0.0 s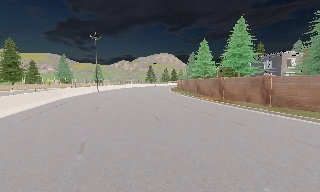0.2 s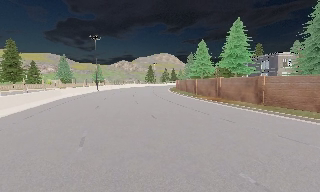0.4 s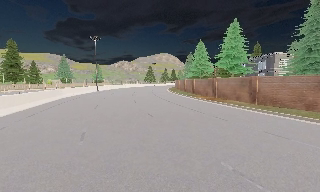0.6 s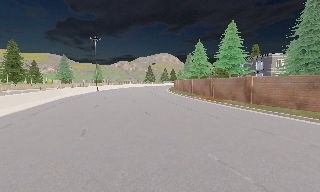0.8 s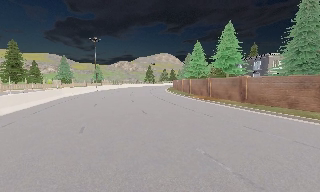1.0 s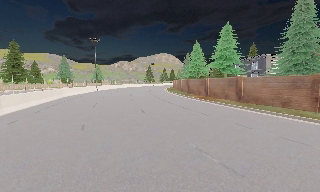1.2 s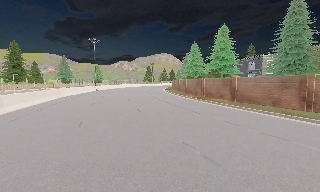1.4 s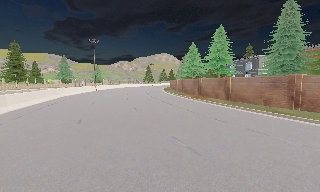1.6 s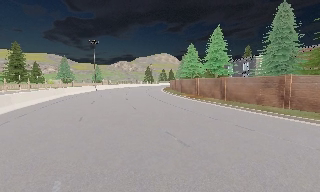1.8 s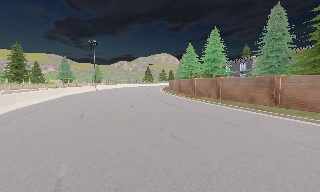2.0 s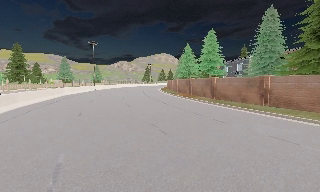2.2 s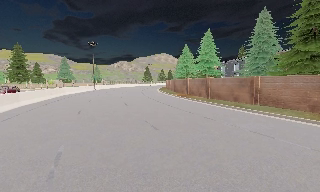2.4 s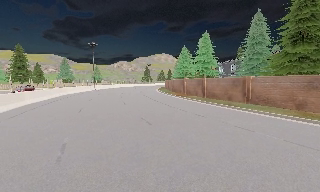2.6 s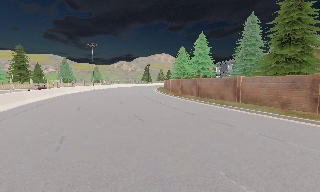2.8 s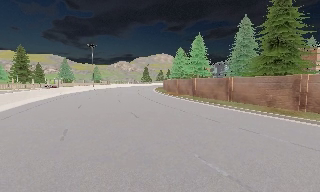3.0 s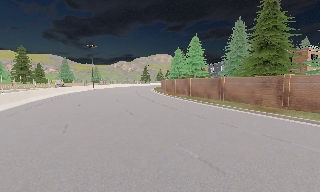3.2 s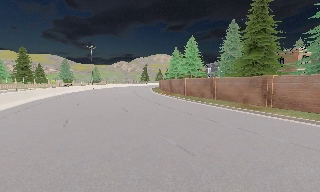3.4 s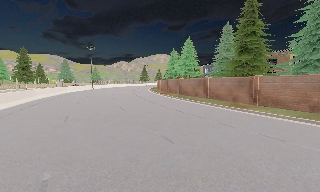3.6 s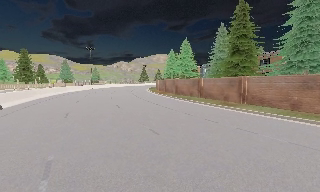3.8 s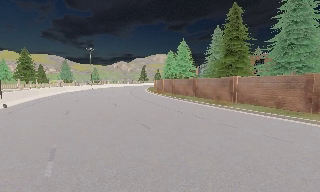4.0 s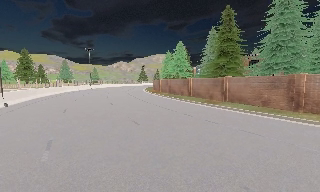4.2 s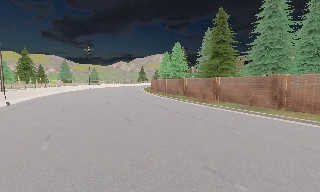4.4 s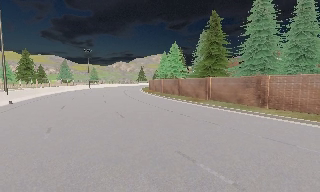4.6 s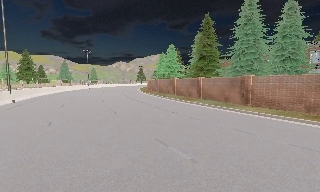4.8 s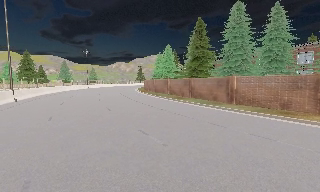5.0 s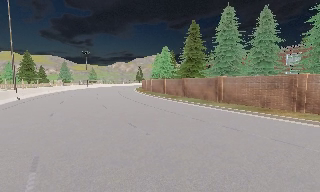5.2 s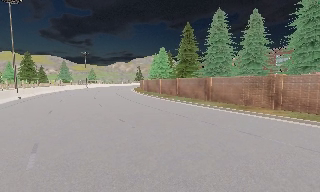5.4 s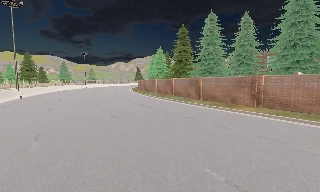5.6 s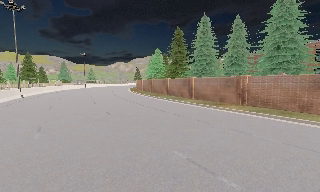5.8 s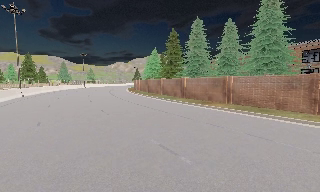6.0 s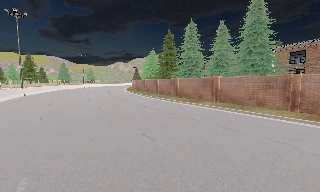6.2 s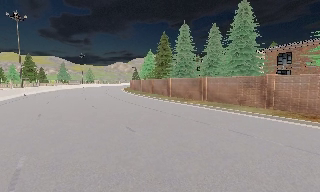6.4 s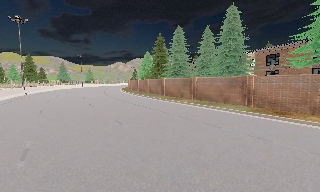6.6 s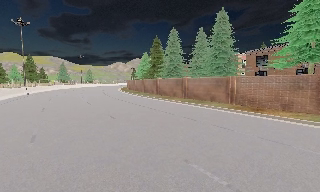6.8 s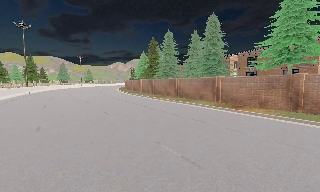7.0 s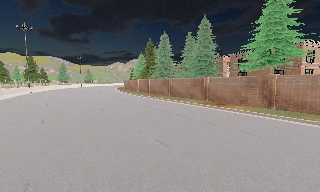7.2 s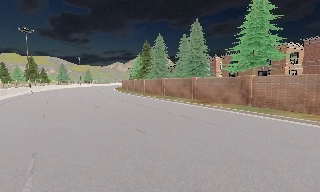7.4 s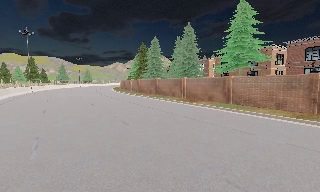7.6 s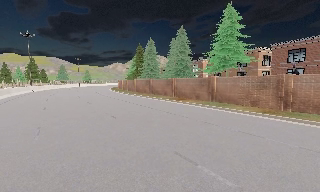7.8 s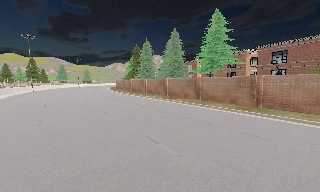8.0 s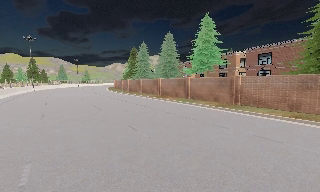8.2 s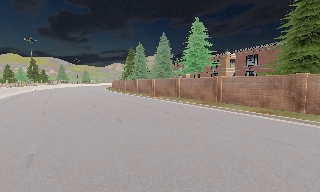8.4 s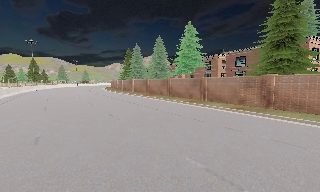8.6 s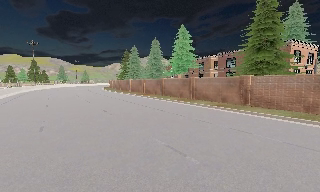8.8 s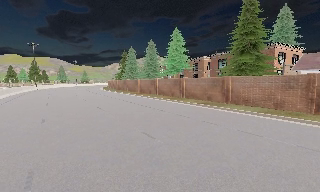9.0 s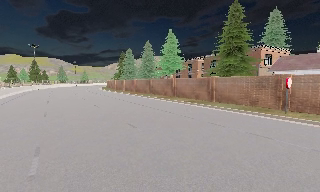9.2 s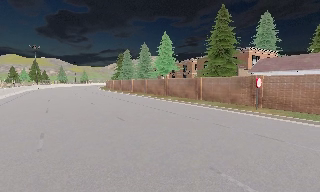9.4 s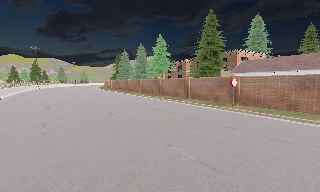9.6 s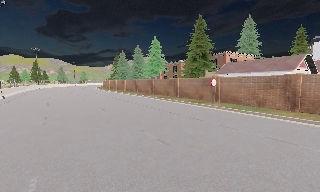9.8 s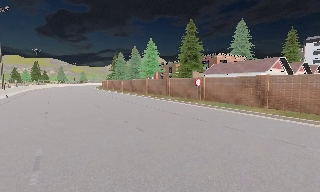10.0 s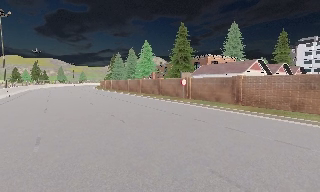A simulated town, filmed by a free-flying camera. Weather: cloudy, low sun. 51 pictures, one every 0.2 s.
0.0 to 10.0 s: The camera travels backward and to its right, about 60 m, so what stands in front gets smaller. It gains speed.
The film runs backward here.
